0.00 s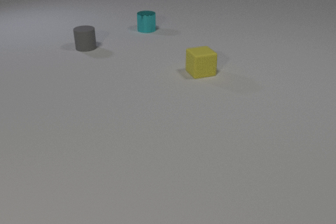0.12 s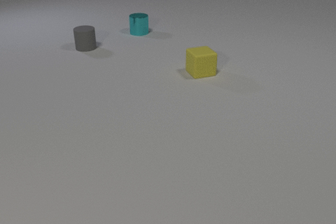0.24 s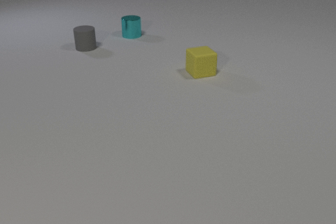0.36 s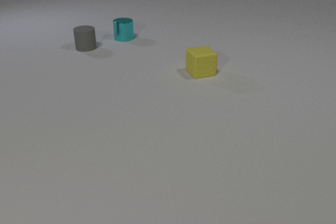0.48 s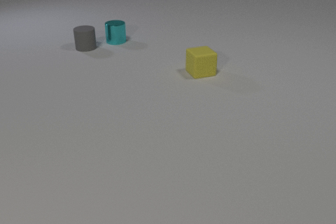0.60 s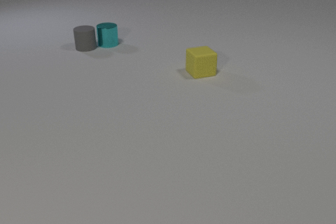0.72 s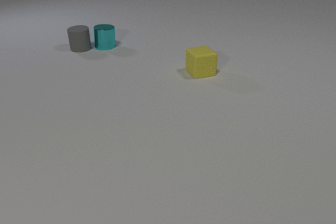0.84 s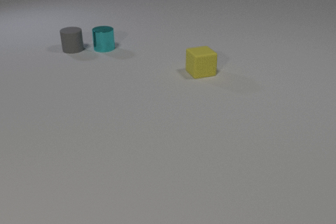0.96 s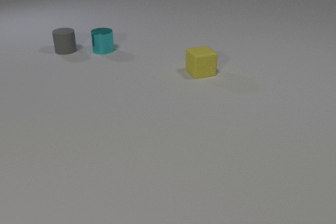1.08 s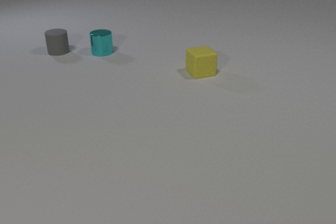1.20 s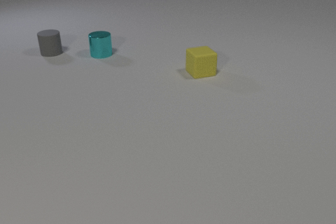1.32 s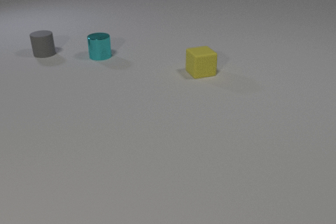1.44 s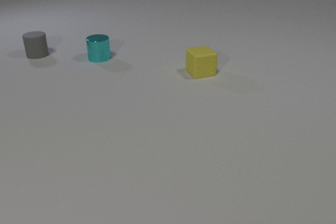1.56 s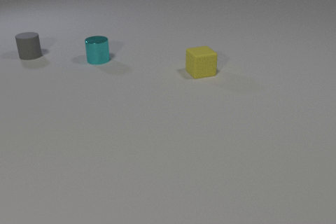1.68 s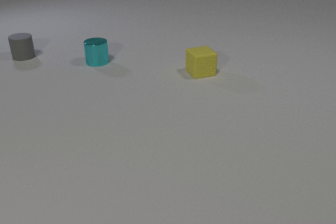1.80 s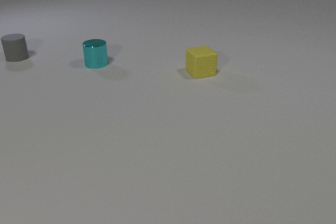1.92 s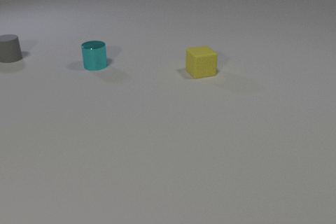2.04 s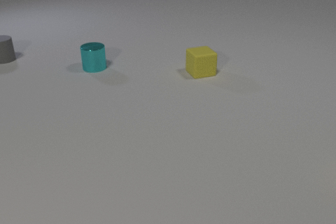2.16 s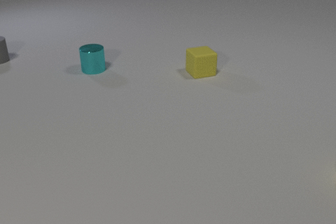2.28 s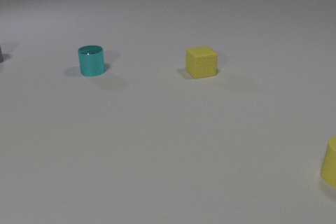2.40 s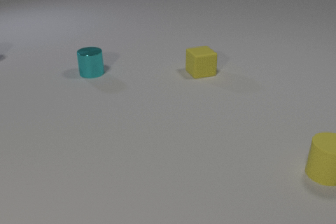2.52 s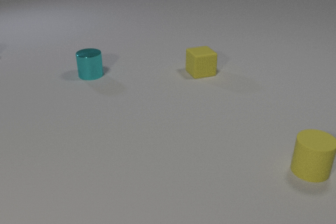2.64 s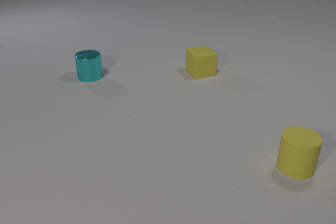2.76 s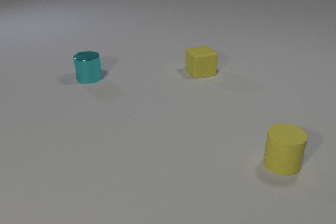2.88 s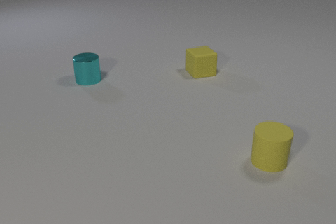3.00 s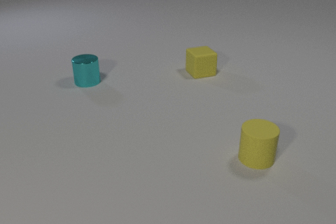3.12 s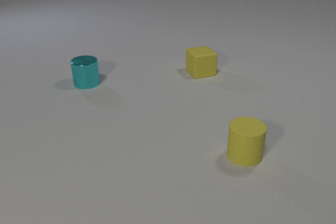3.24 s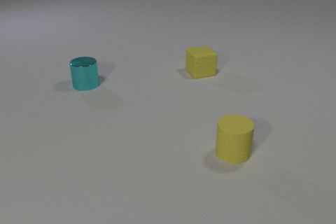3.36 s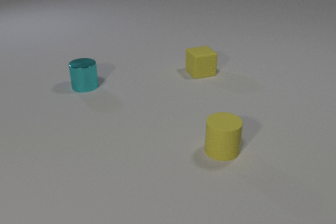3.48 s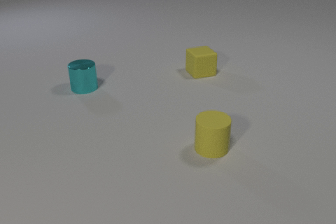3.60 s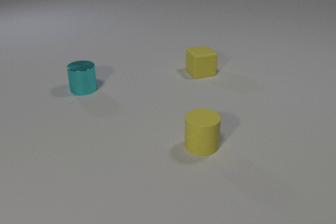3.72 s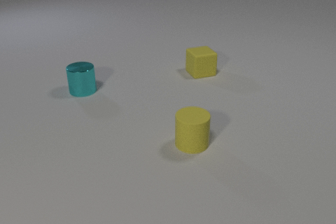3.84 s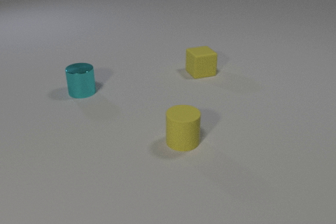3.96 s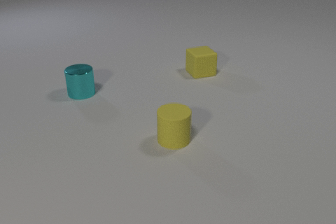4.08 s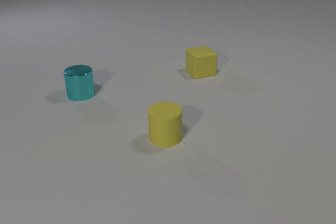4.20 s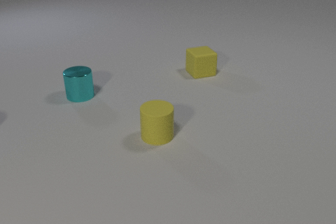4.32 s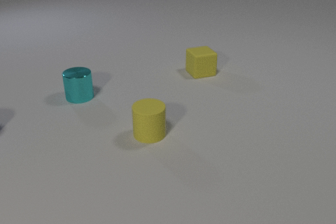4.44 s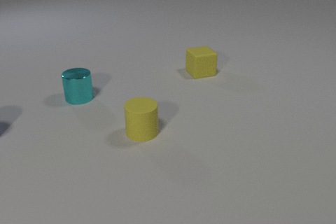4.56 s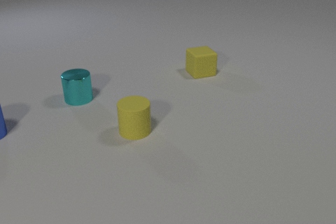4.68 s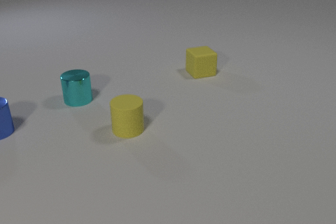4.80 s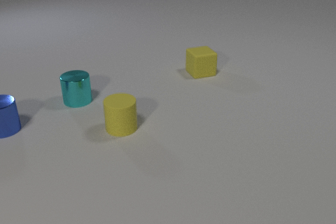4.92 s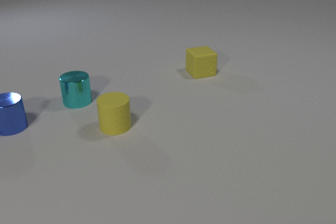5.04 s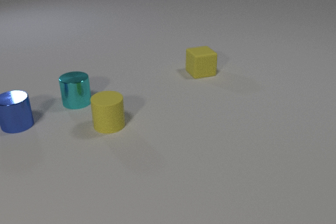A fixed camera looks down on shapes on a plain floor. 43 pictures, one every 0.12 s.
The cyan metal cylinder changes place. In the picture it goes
toward the camera.
The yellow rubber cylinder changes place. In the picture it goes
to the left.
0.00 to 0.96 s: The cyan metal cylinder slides toward the camera and to the left. The gray rubber cylinder slides to the left. The cyan metal cylinder and the gray rubber cylinder collide.
0.96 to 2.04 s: The cyan metal cylinder slides toward the camera. The gray rubber cylinder slides to the left.
2.04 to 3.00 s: The cyan metal cylinder slides toward the camera. The gray rubber cylinder slides to the left, leaves at the left edge. The yellow rubber cylinder comes in at the right edge, slides to the left.
3.00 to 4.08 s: The cyan metal cylinder slides toward the camera. The yellow rubber cylinder slides to the left.
4.08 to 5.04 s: The cyan metal cylinder slides toward the camera. The blue metal cylinder comes in at the left edge, slides to the right. The yellow rubber cylinder slides to the left and away from the camera.
What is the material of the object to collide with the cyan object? rubber.
How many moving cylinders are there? 4.
How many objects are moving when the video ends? 3.
